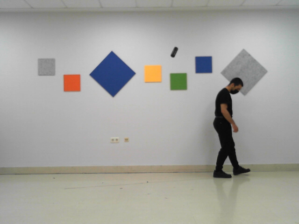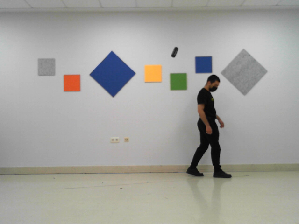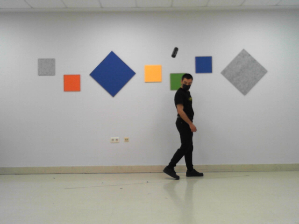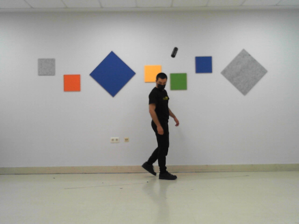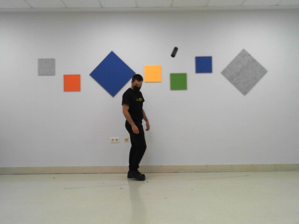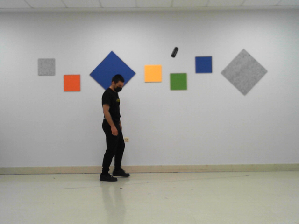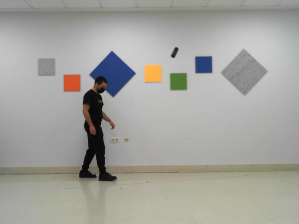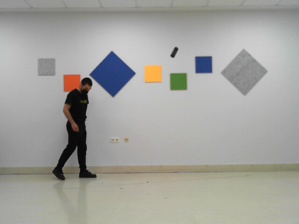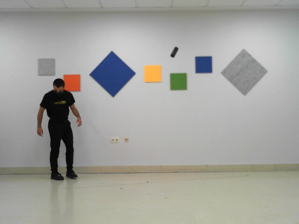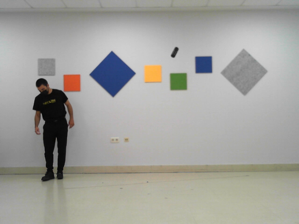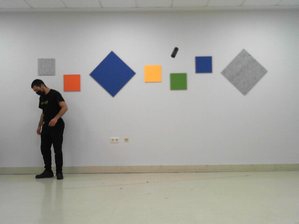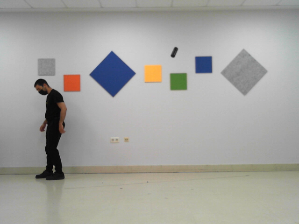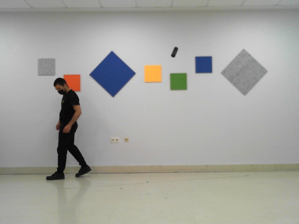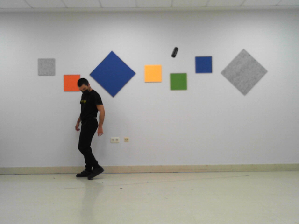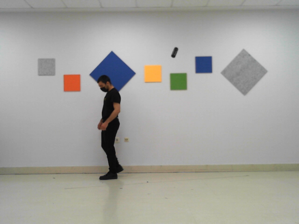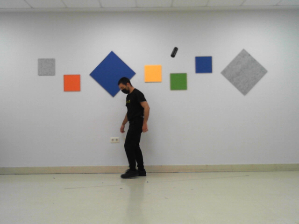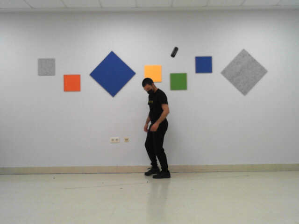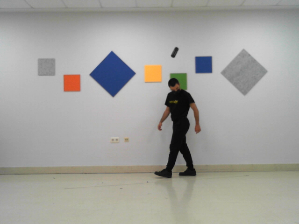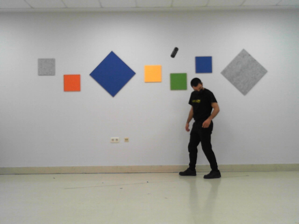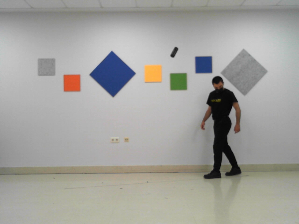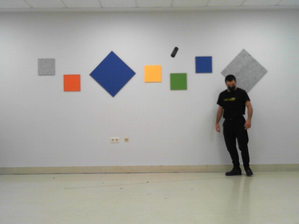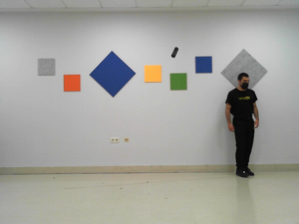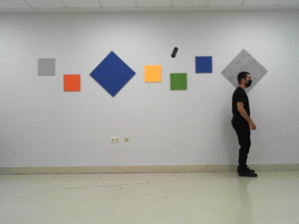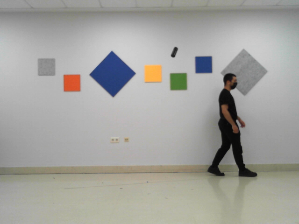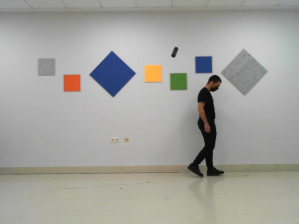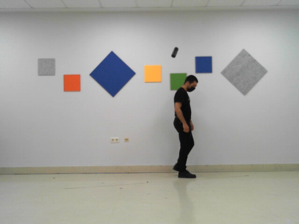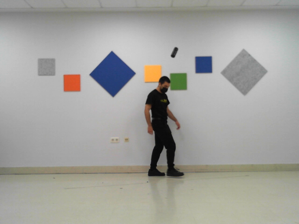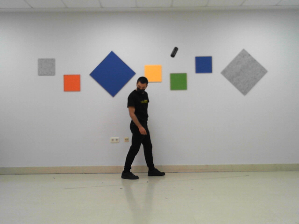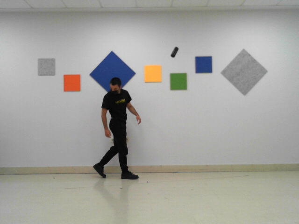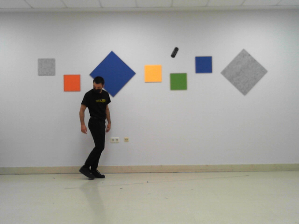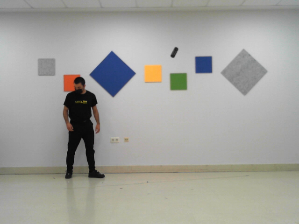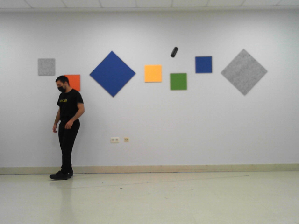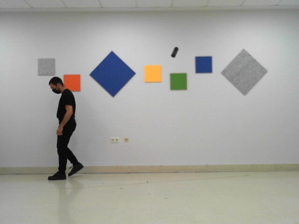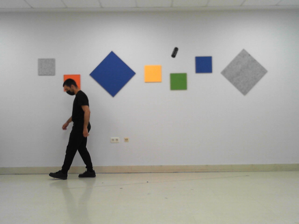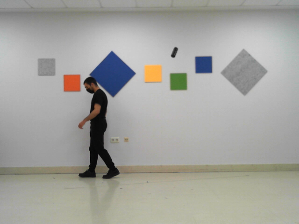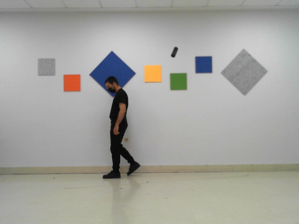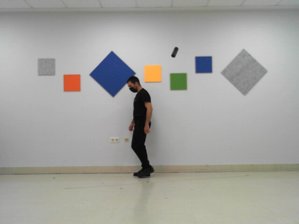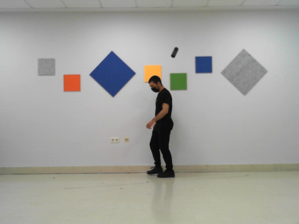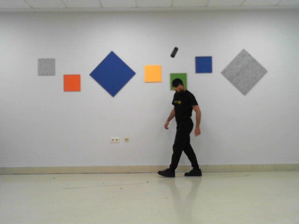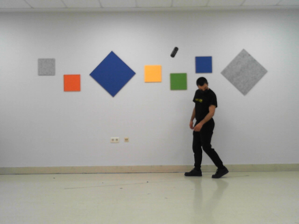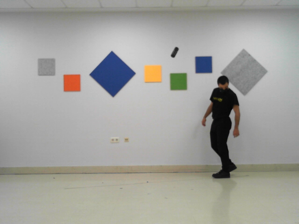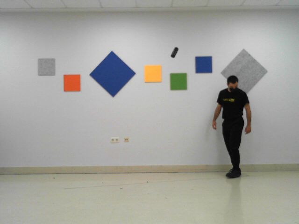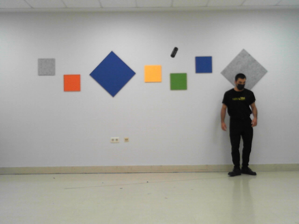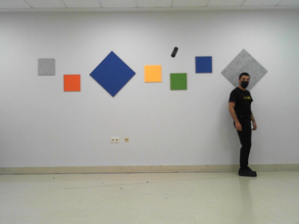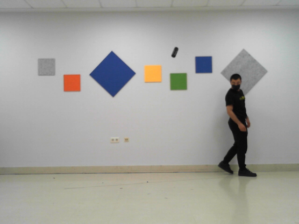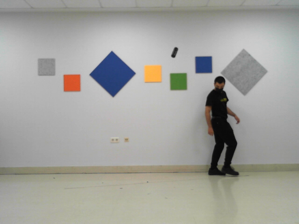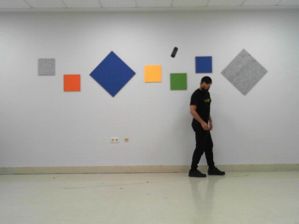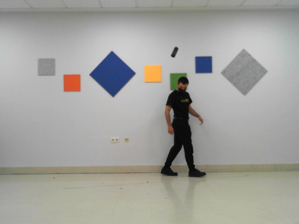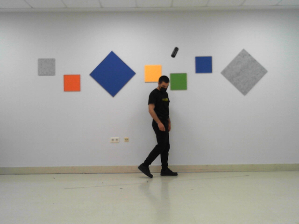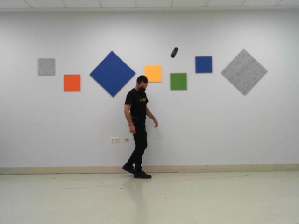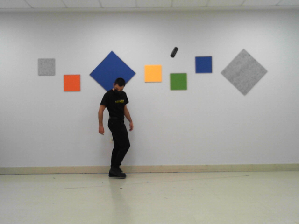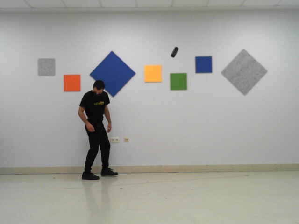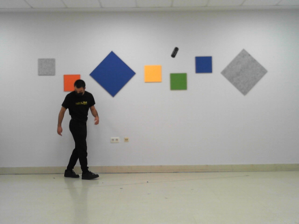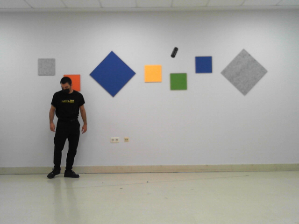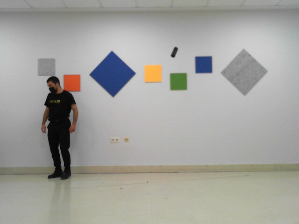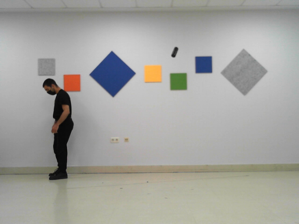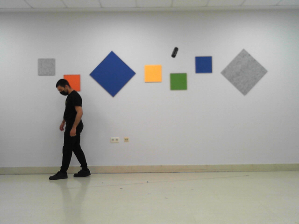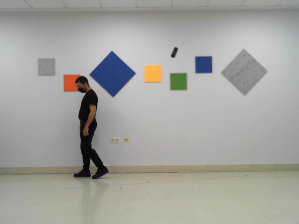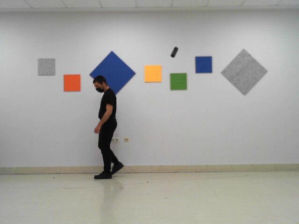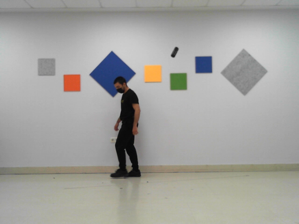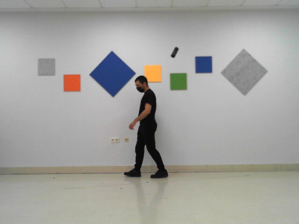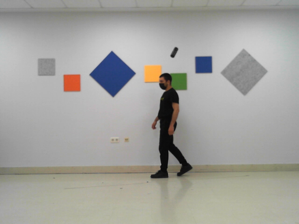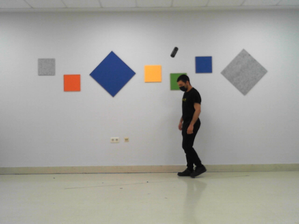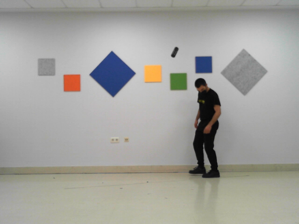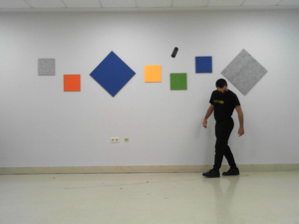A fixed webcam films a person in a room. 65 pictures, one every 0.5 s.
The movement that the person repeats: Walk backward.
